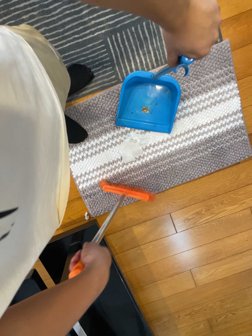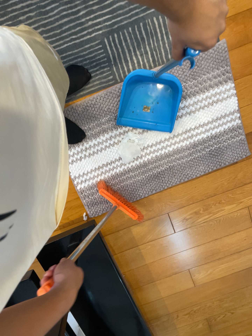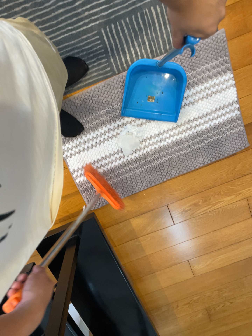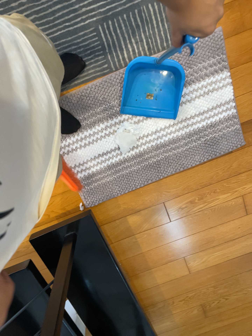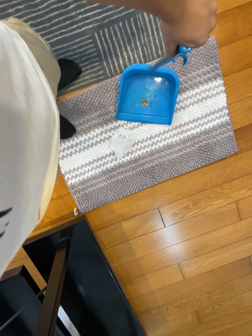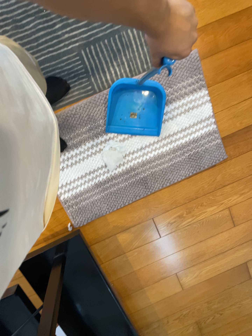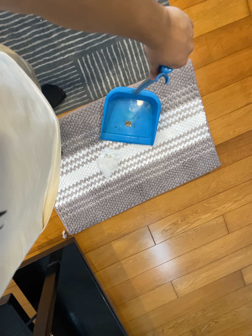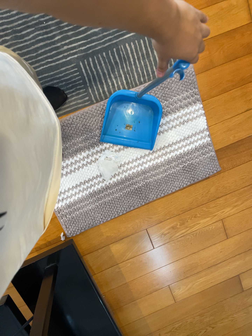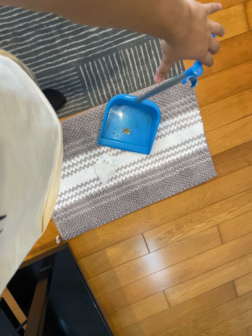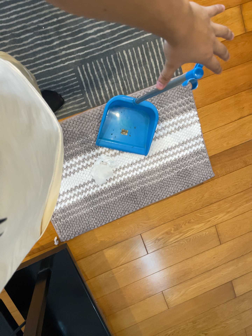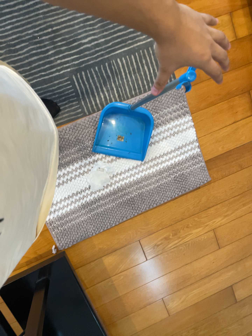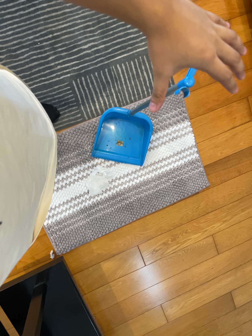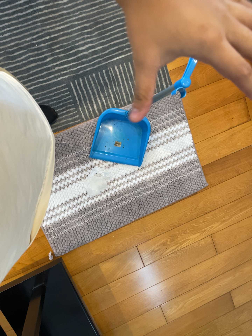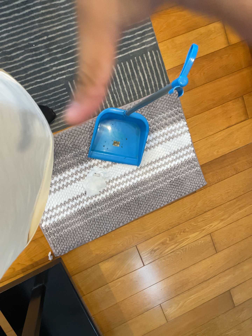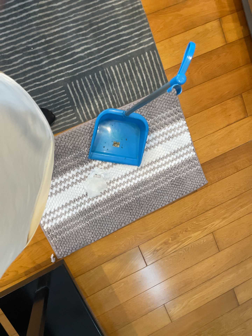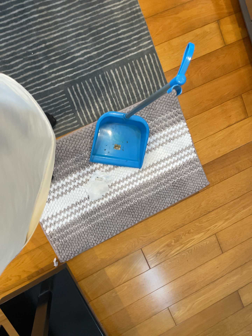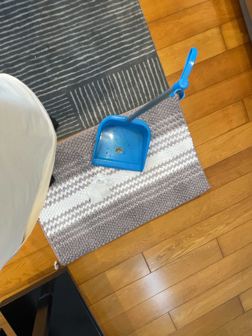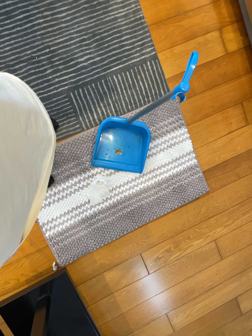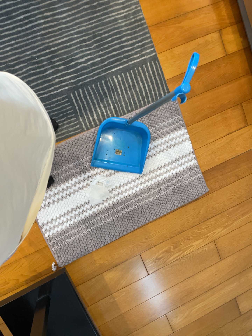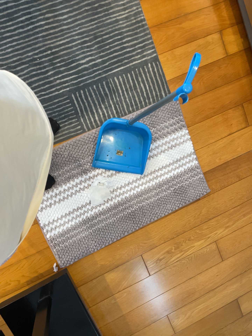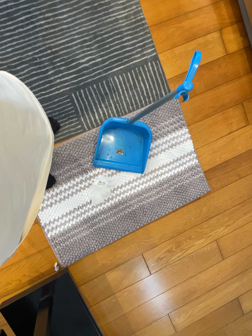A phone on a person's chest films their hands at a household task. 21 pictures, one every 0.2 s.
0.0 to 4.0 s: The camera's aim tips toward the top of its view by about 10 degrees, and the scene shifts downward.
The film runs backward here.
